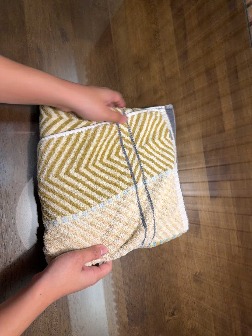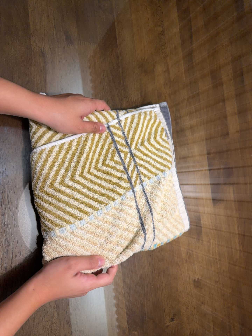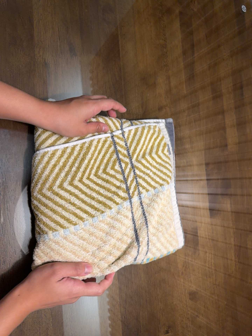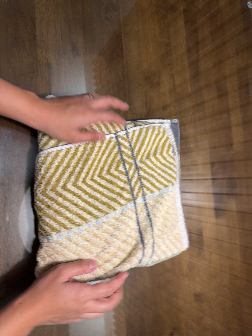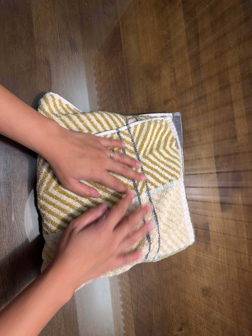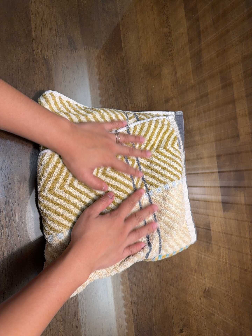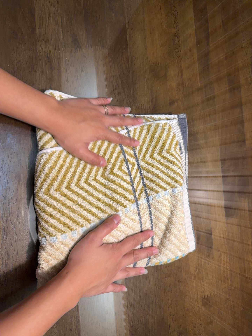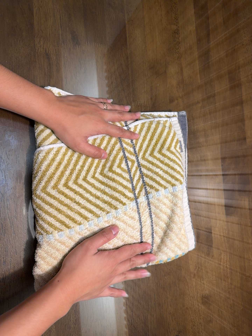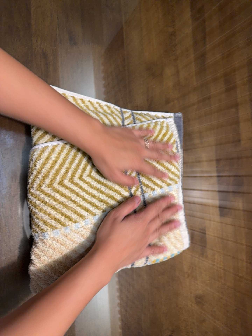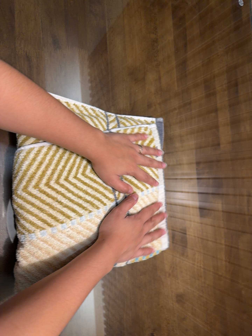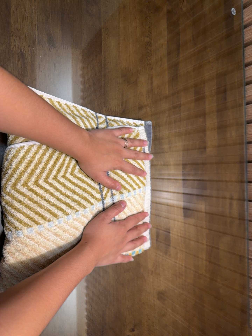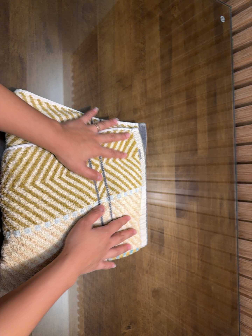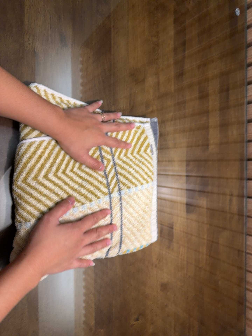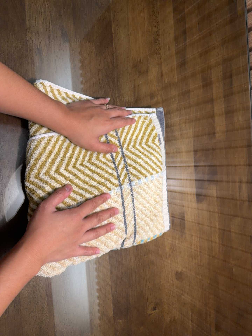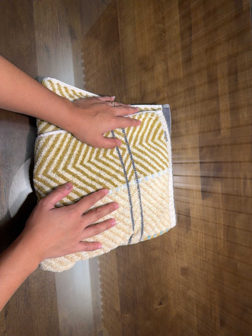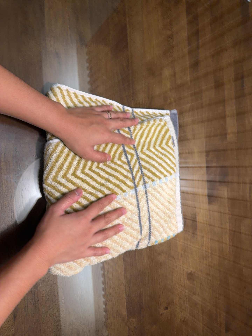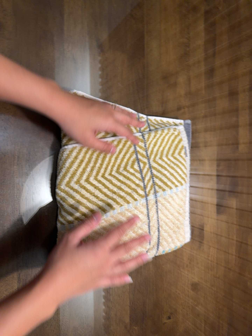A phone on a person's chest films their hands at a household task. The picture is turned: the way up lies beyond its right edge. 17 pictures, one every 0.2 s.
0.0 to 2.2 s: The camera shifts only a little, or ends up much as it began.
2.2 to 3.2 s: The camera travels to its left, about 6 cm, so close, fixed things drift to the right.
The film runs forward here.
